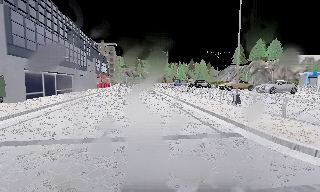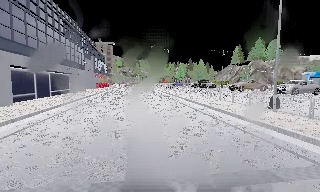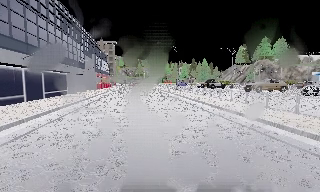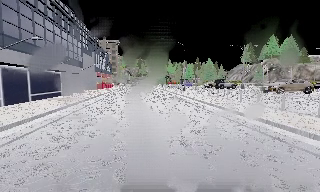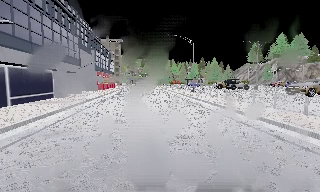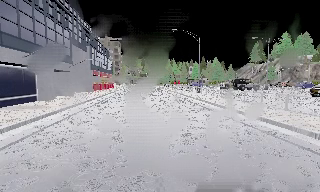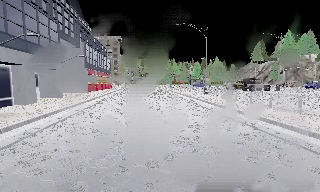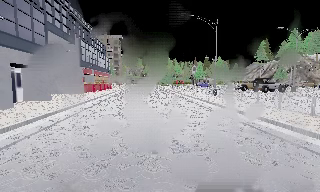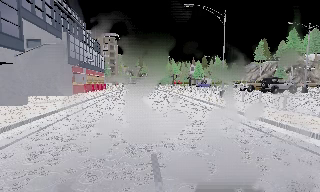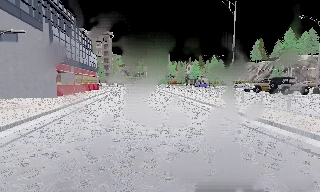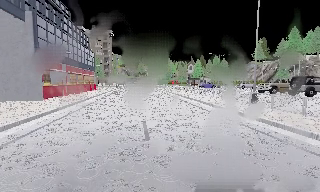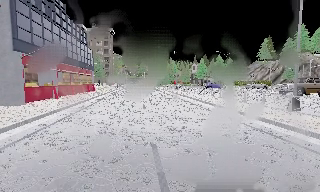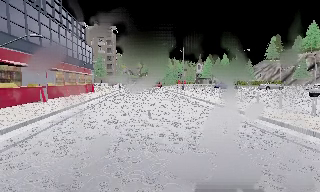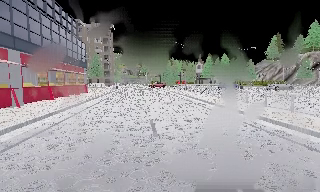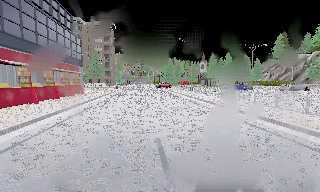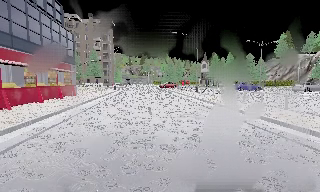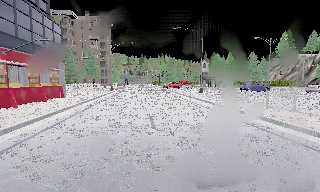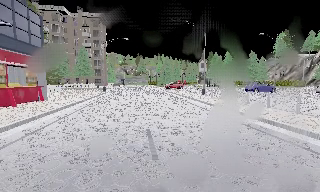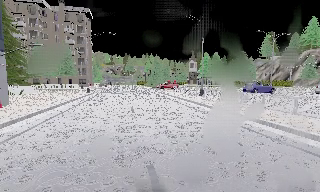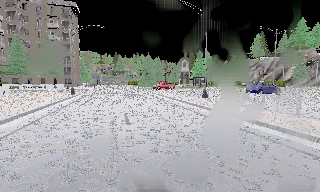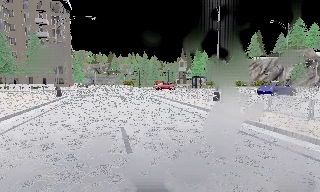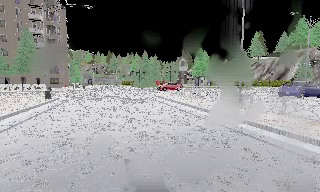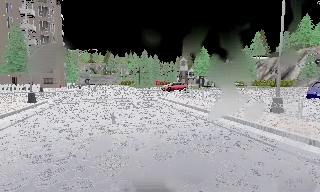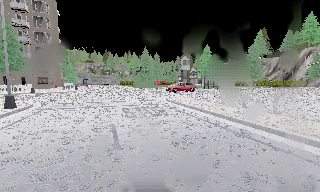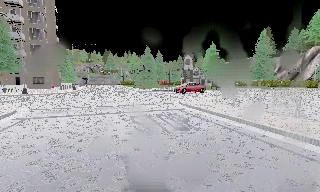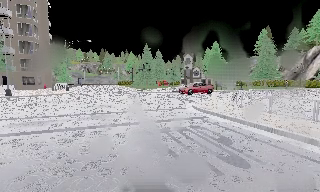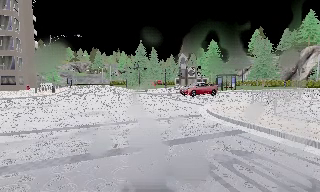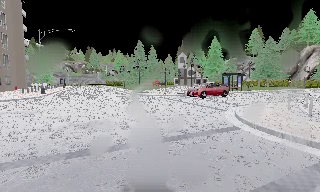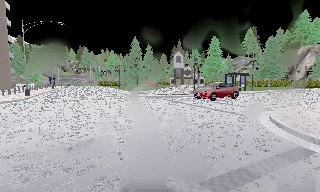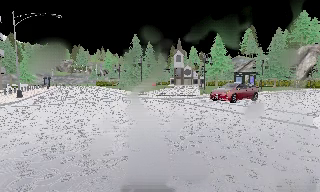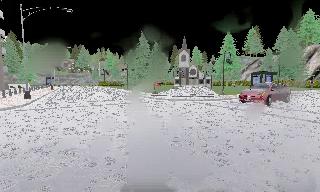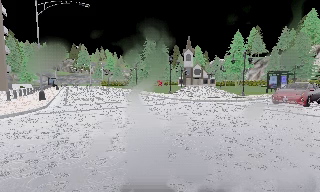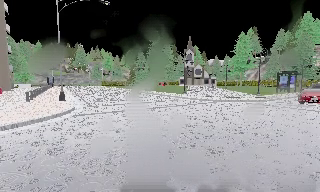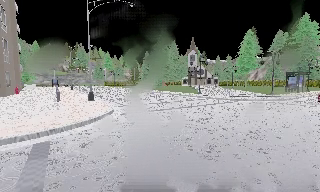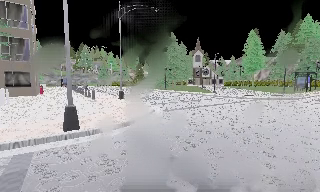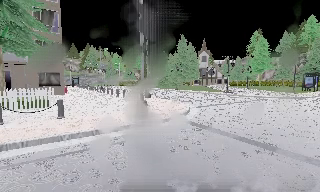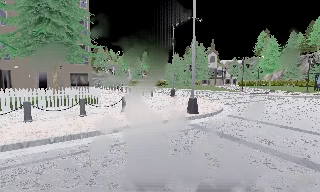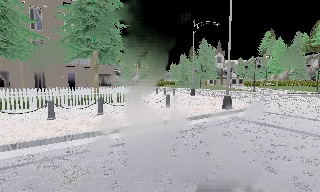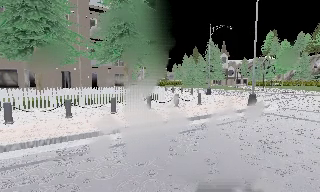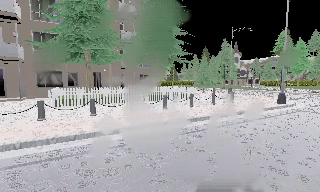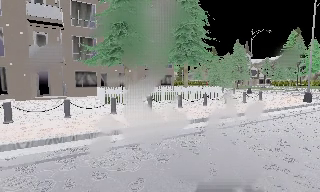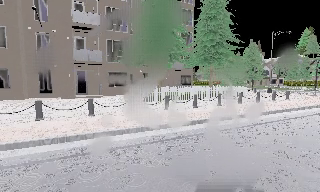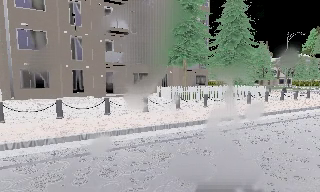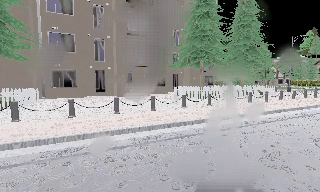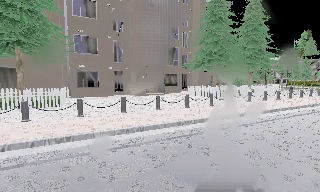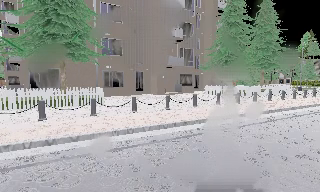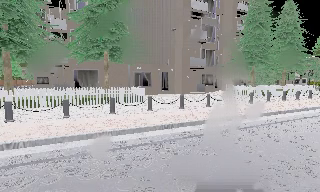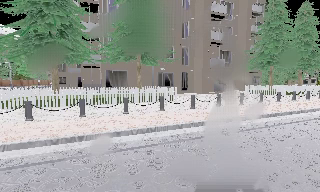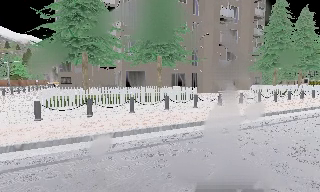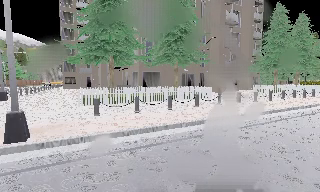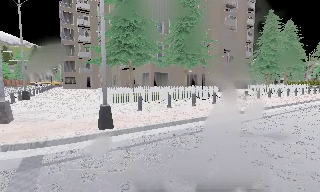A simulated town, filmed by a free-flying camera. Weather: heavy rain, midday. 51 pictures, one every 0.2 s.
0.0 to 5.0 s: The camera pans to its right, which is clockwise from overhead, by about 10 degrees. It travels forward, about 55 m, so what stands in front looms larger.
5.0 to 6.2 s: The camera travels forward and to its left, about 13 m, so what stands in front looms larger.
6.2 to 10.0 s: The camera travels to its left and backward, about 40 m, so close, fixed things drift to the right.
The film runs backward here.
